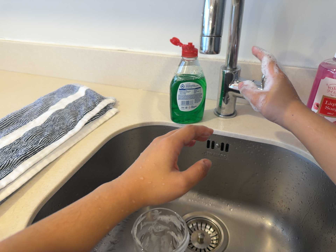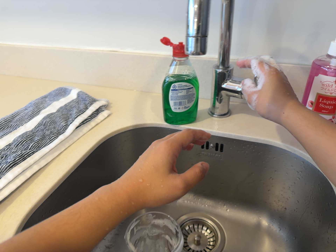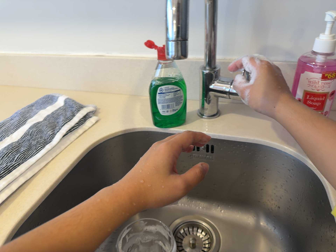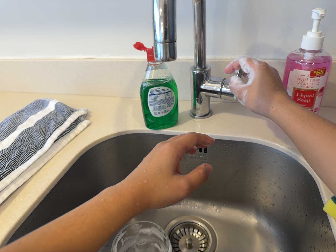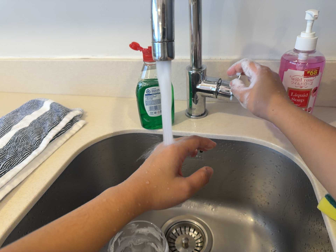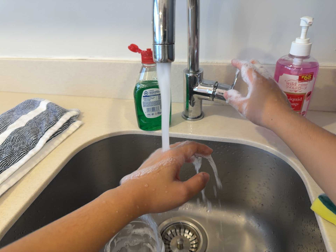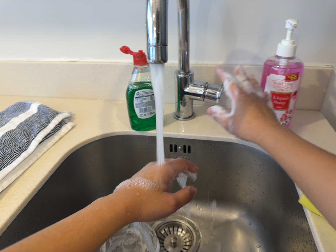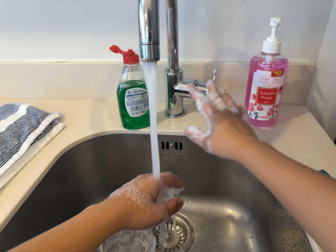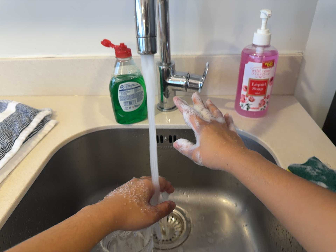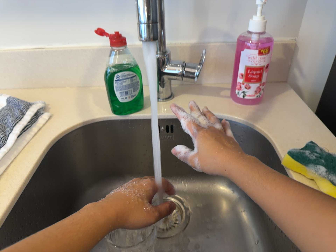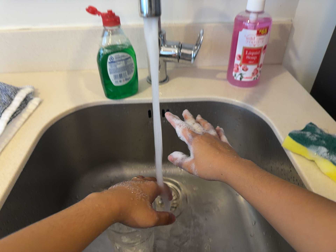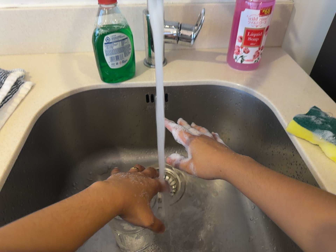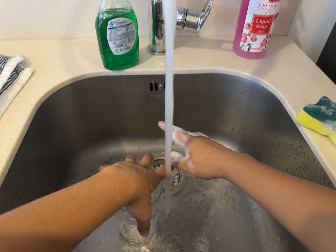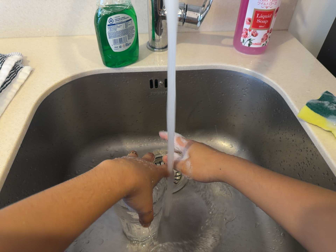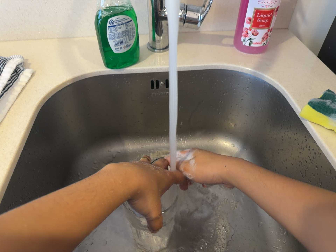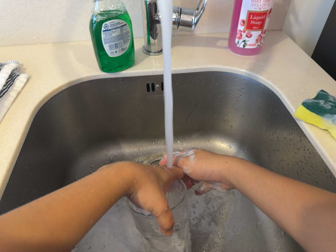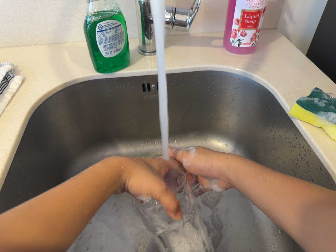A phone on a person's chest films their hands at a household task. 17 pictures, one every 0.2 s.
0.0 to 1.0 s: The camera shifts only a little, or ends up much as it began.
1.0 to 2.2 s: The camera pans to its right by about 15 degrees. It travels to its left, about 8 cm. Its aim tips toward the bottom of its view by about 10 degrees, and the scene shifts upward.
2.2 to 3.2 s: The camera shifts only a little, or ends up much as it began.
The film runs forward here.
